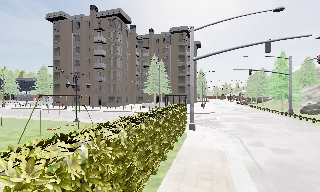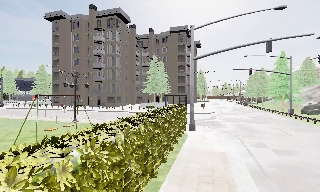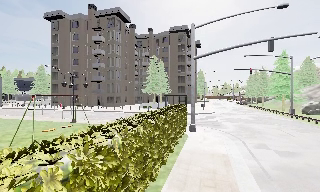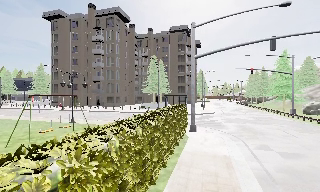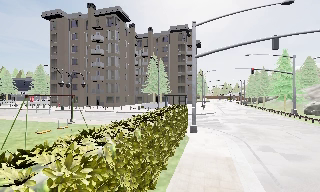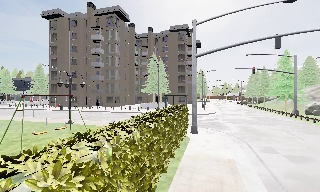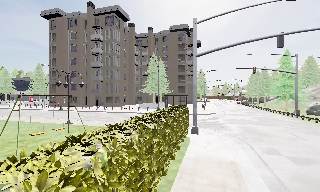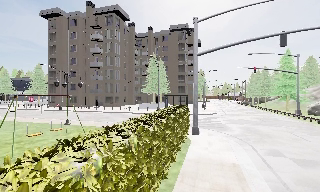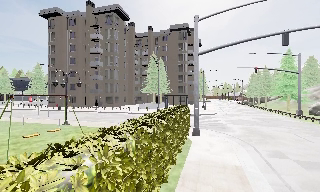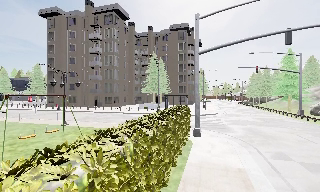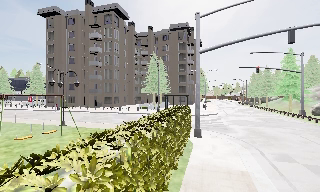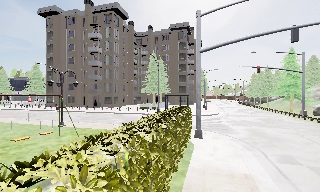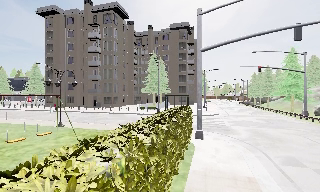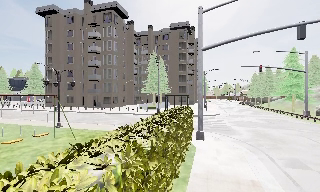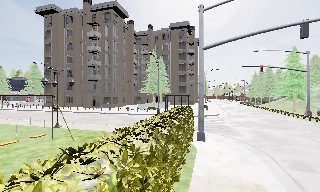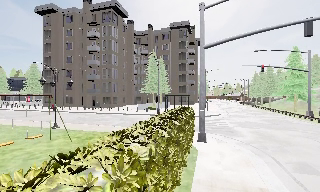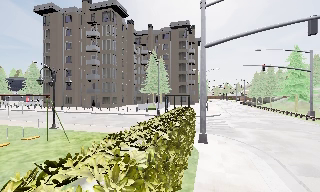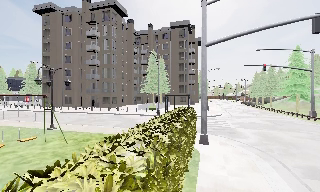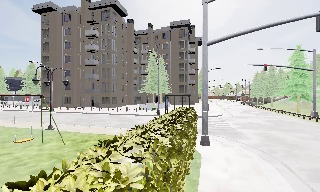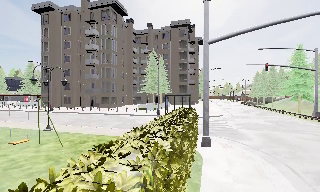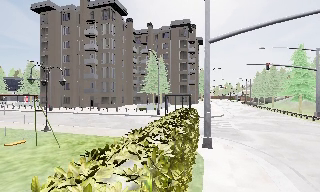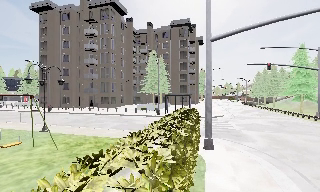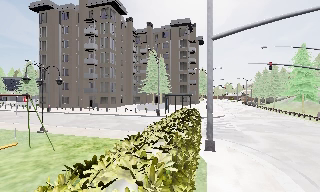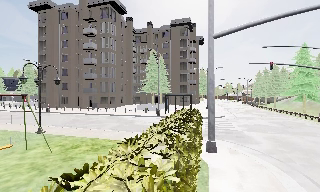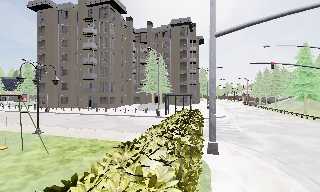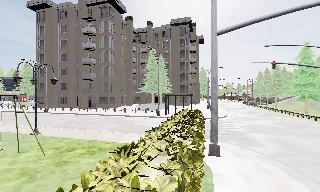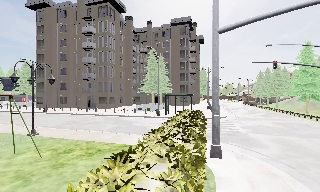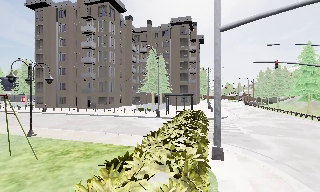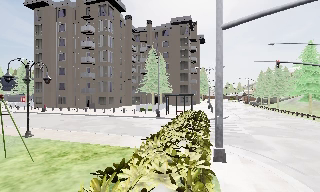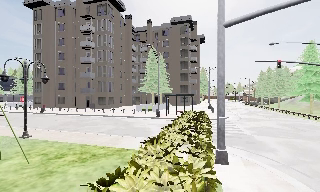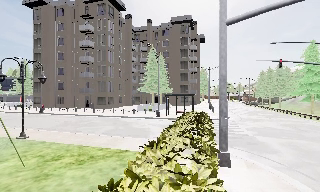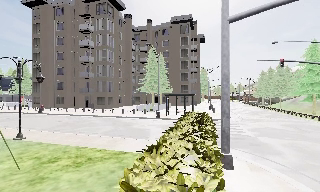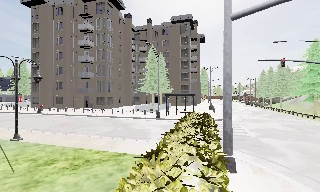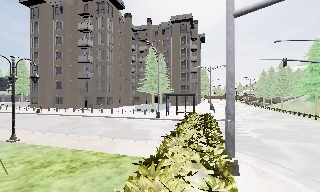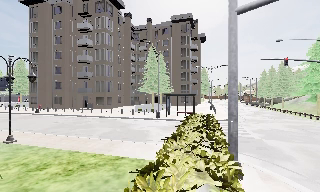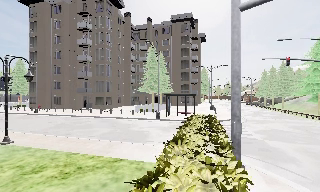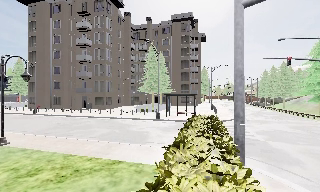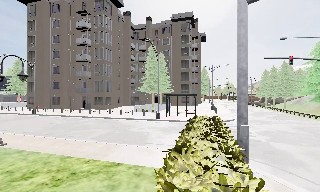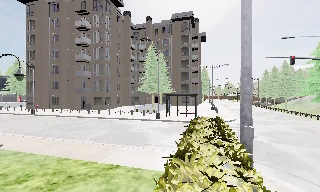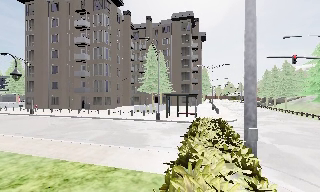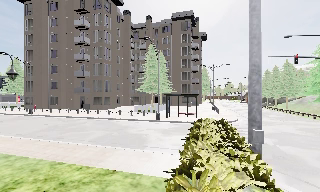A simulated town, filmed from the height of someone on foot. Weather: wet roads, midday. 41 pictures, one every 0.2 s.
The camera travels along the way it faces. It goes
forward.
0.0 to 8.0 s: The camera travels forward, about 8 m, so what stands in front looms larger.
The film runs forward here.
